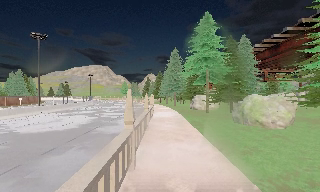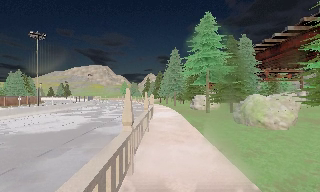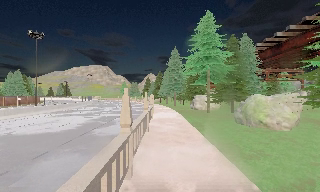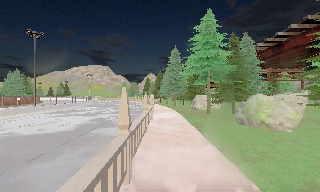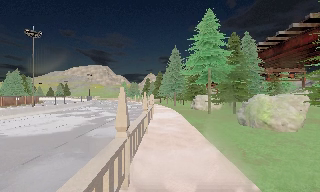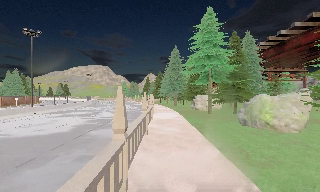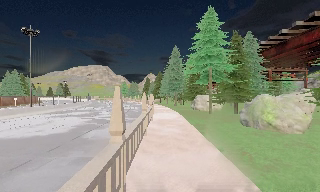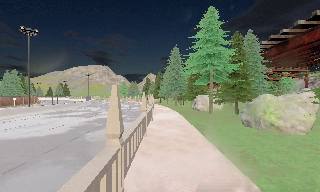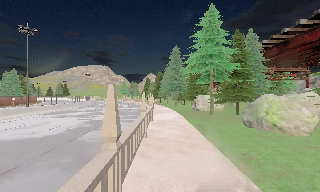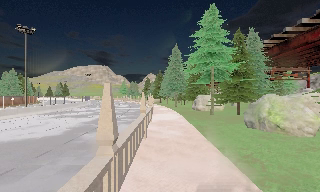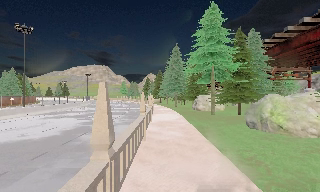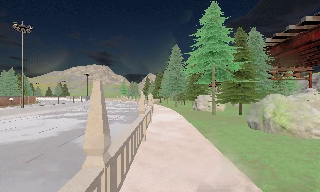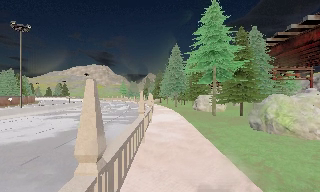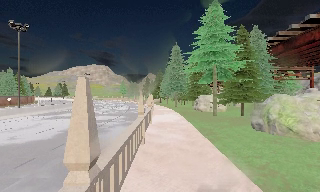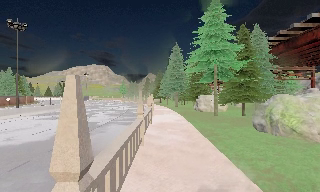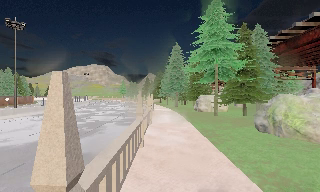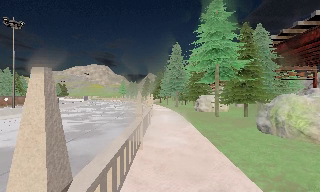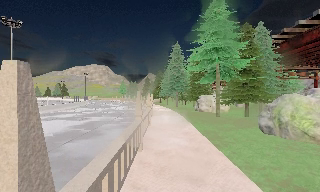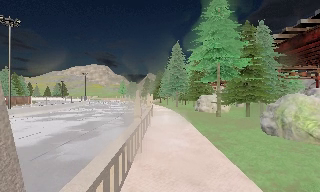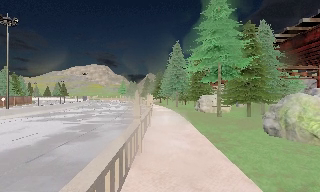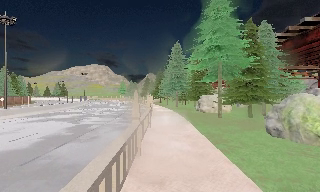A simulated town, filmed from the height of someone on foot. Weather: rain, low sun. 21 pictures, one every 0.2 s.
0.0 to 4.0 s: The camera travels forward, about 5 m, so what stands in front looms larger.
The film runs forward here.
